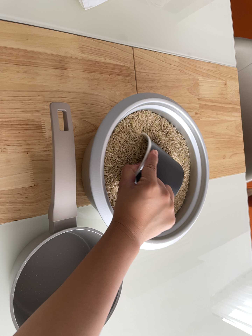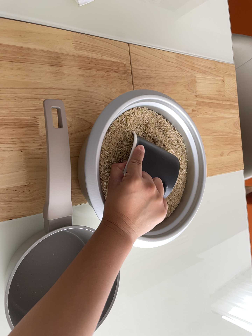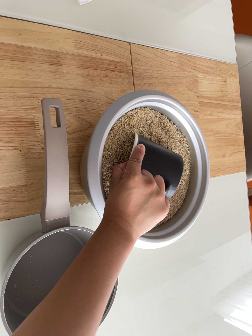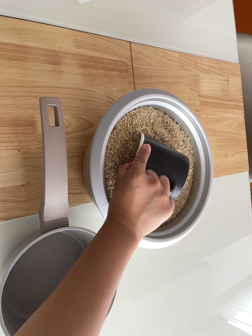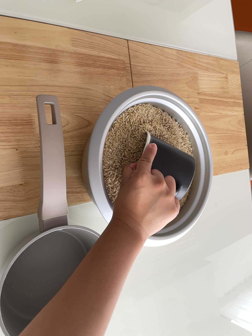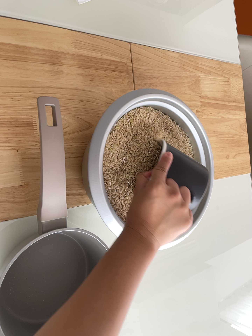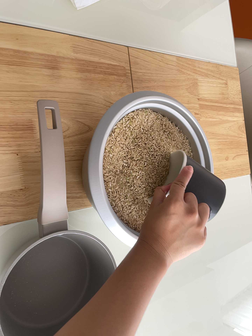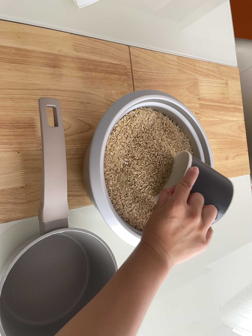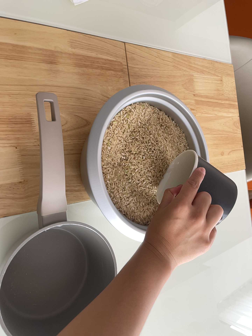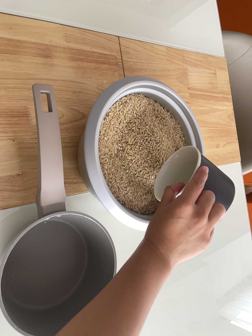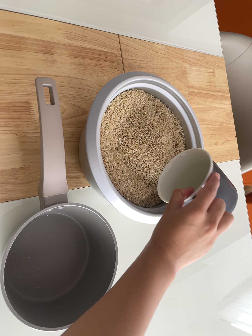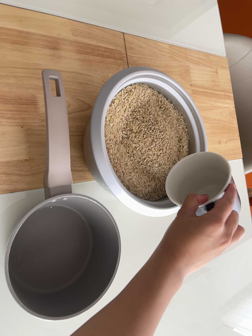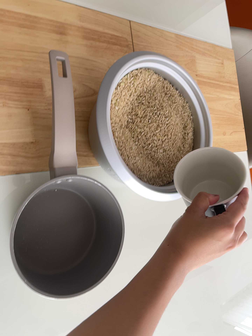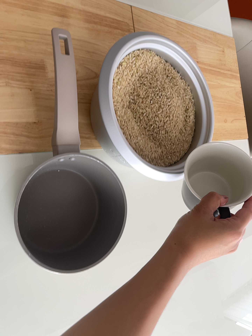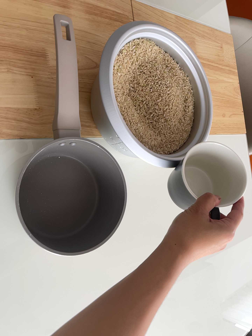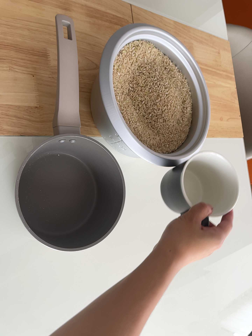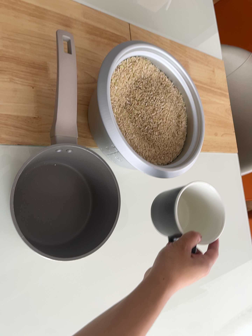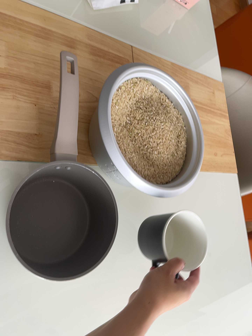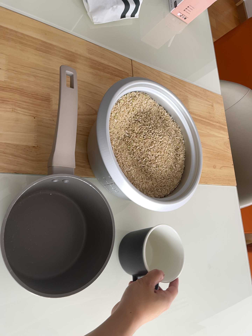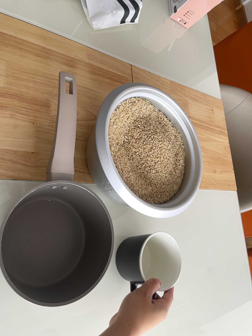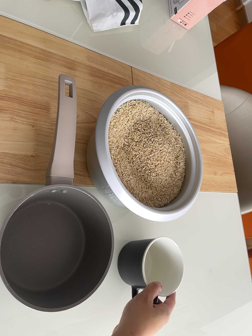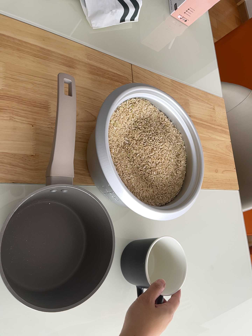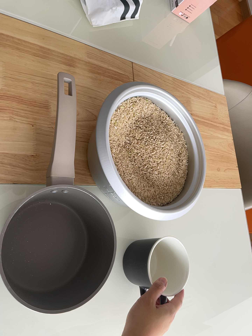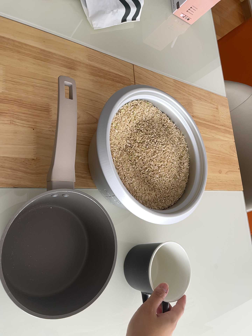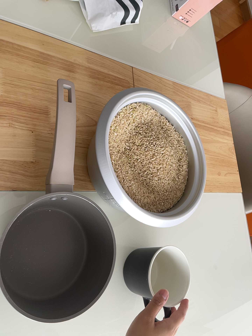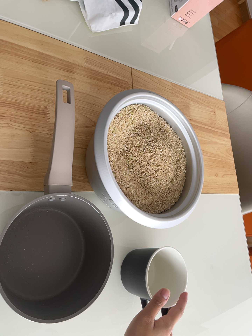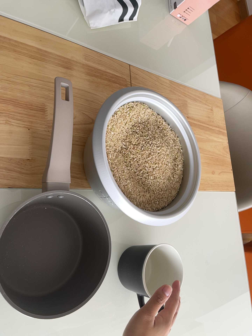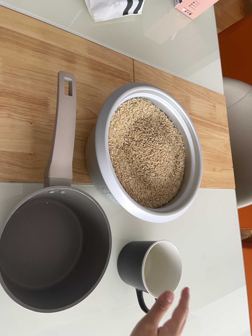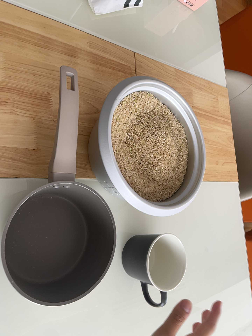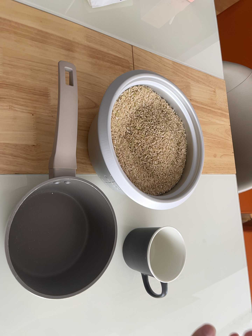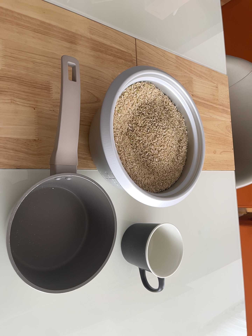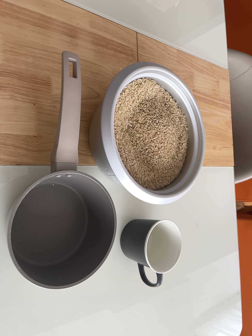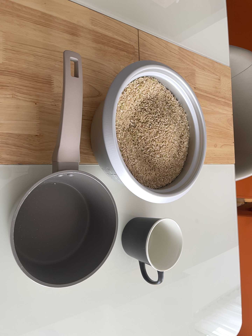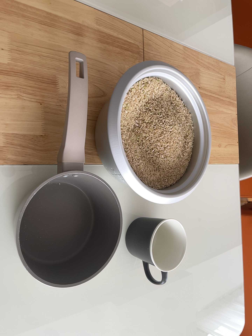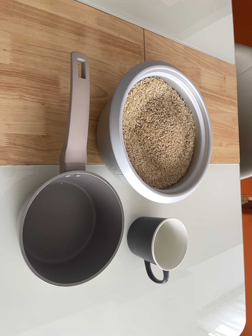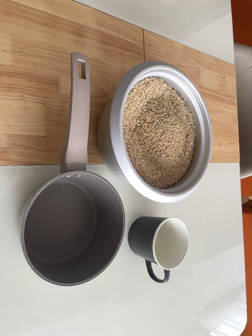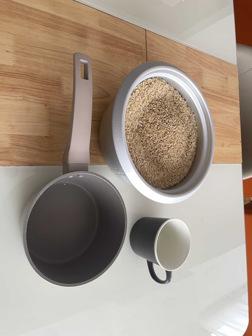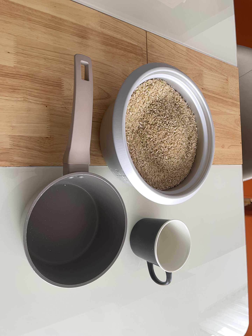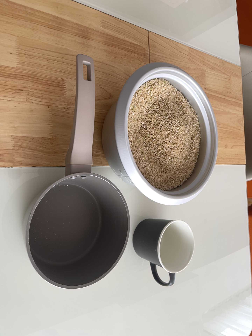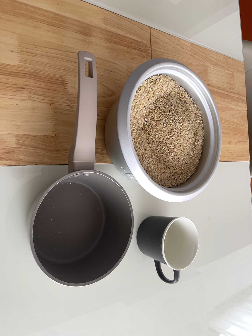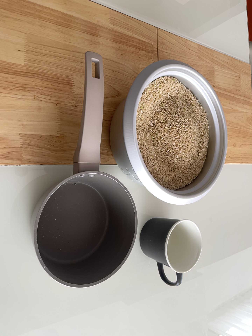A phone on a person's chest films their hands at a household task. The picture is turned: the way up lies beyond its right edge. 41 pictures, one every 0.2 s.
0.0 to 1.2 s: The camera shifts only a little, or ends up much as it began.
1.2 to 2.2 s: The camera travels toward the bottom of its view, about 7 cm, so close, fixed things drift upward.
2.2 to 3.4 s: The camera travels toward the bottom of its view, about 10 cm. Its aim tips toward the top of its view by about 10 degrees.
3.4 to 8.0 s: The camera travels toward the top of its view, about 8 cm. Its aim tips toward the bottom of its view by about 10 degrees.
The film runs backward here.
